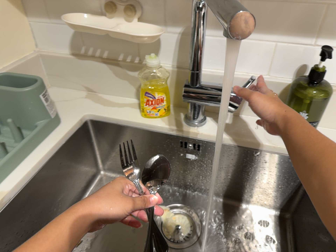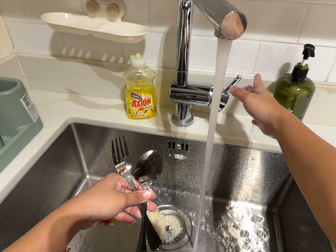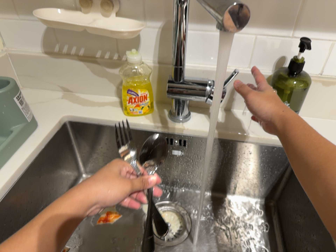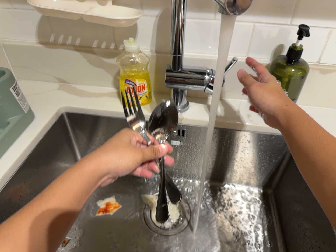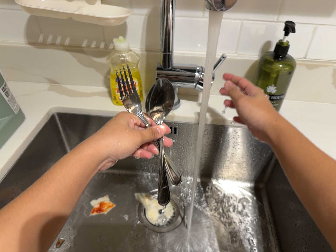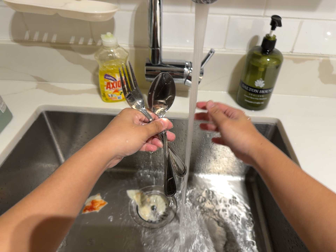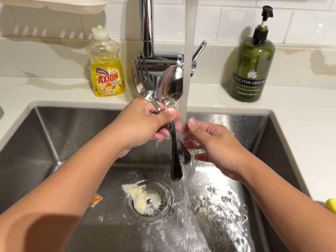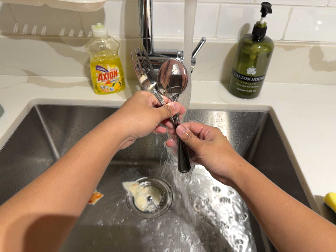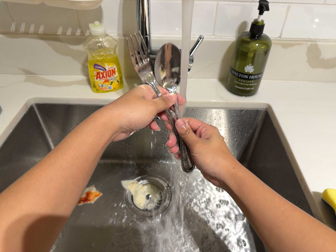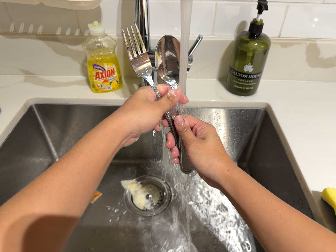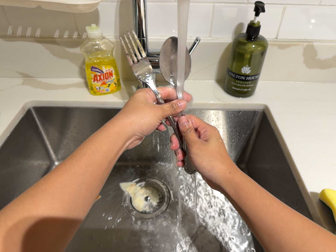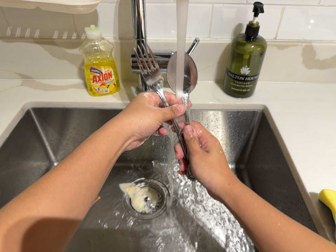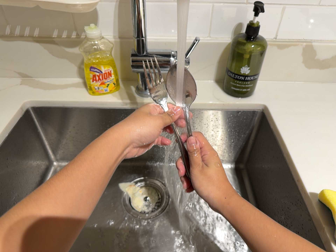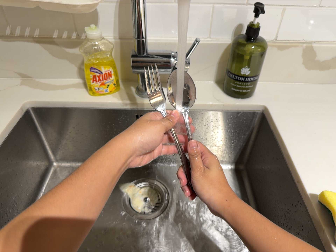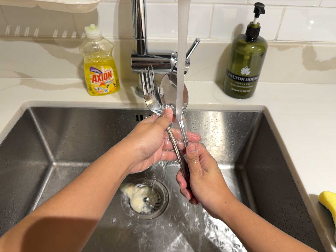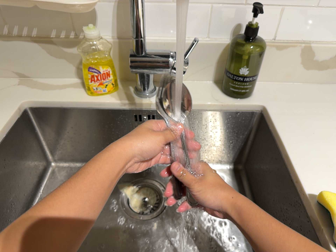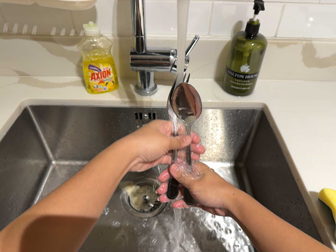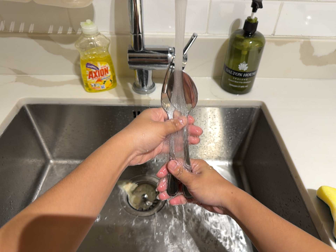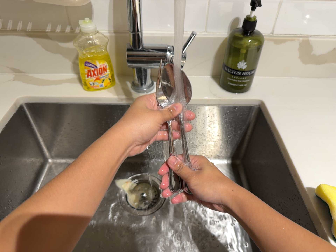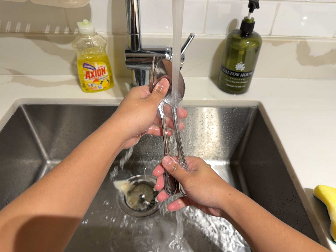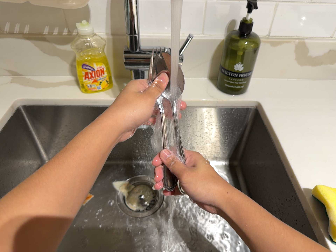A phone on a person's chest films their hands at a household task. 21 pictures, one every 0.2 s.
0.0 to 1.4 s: The camera pans to its right by about 10 degrees. It rolls about its line of sight by about 10 degrees, and the scene rotates counterclockwise.
1.4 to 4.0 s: The camera shifts only a little, or ends up much as it began.
The film runs backward here.
